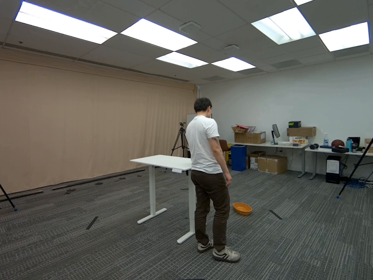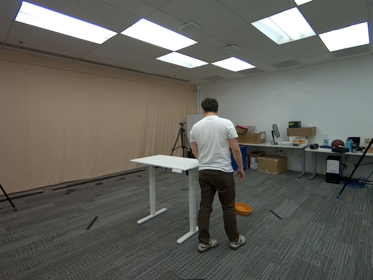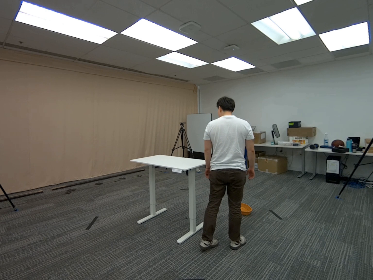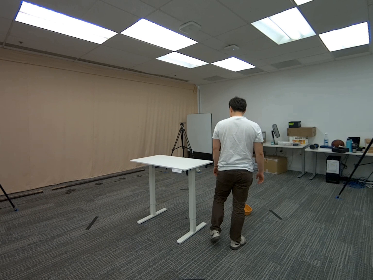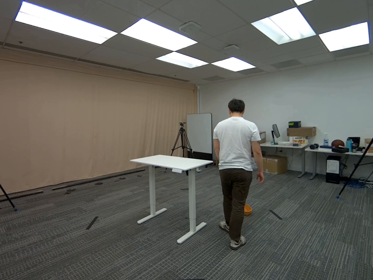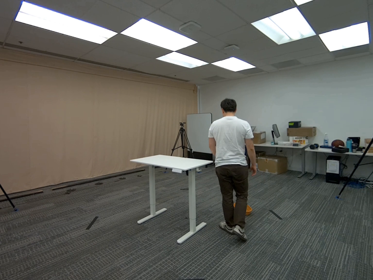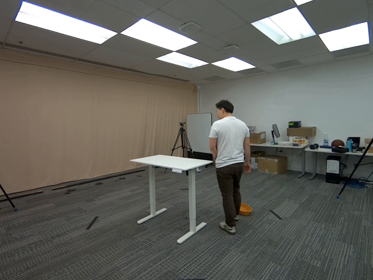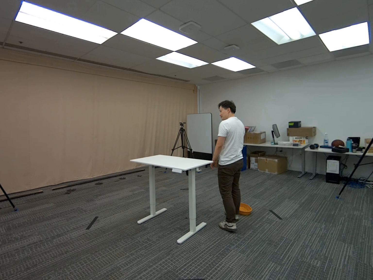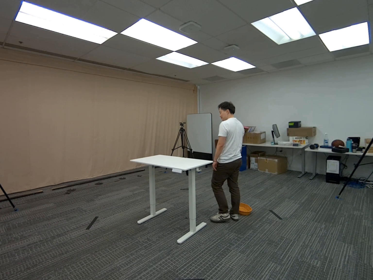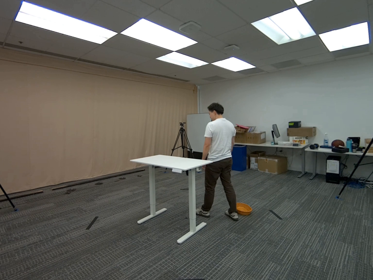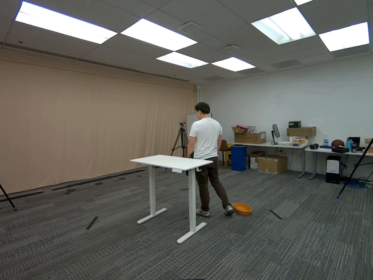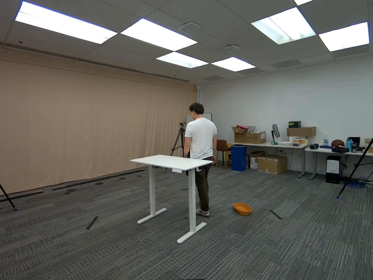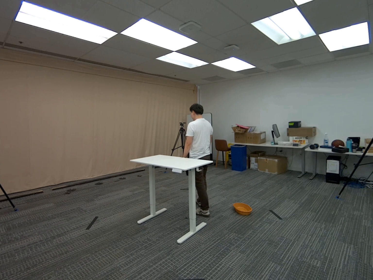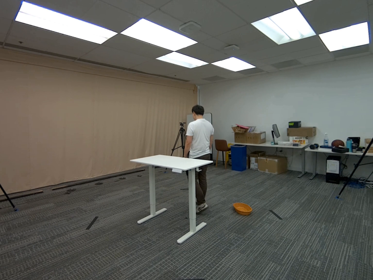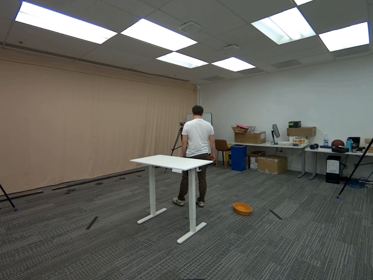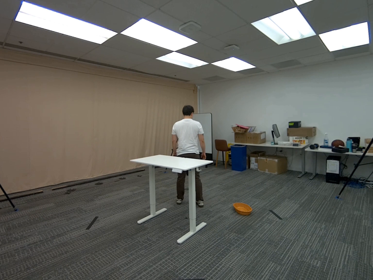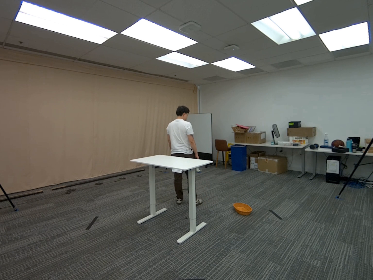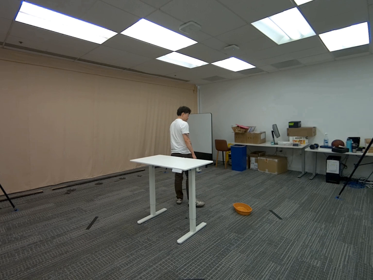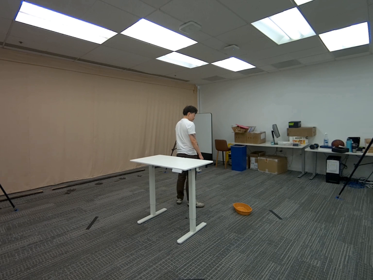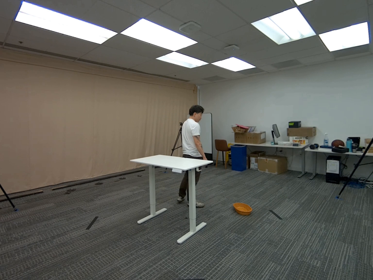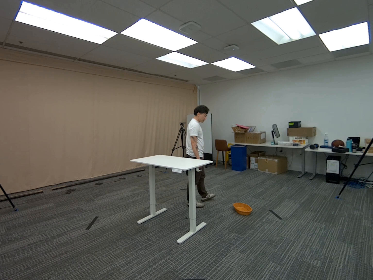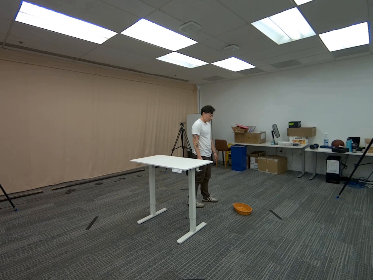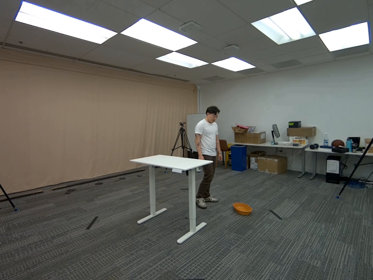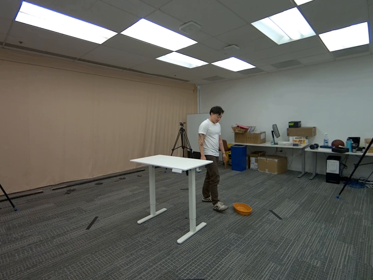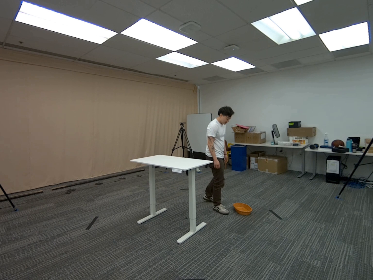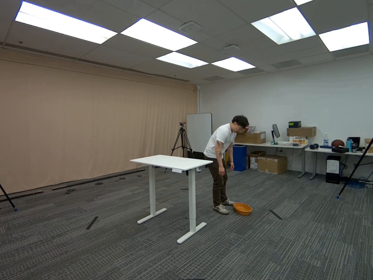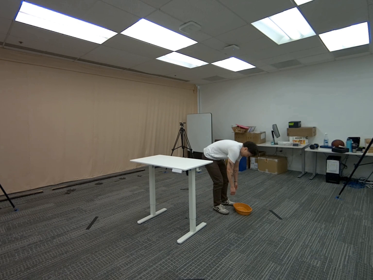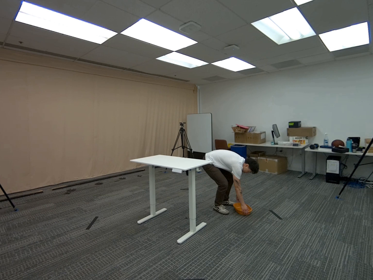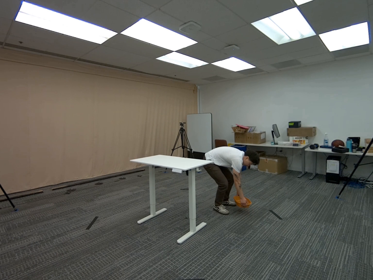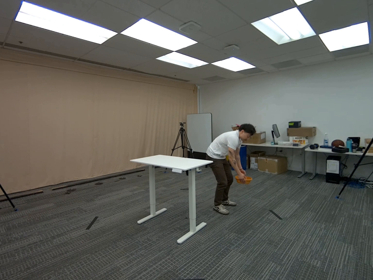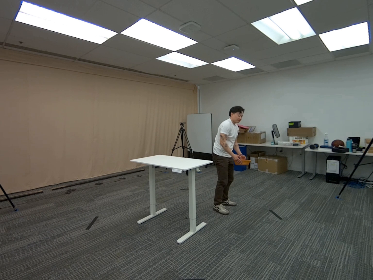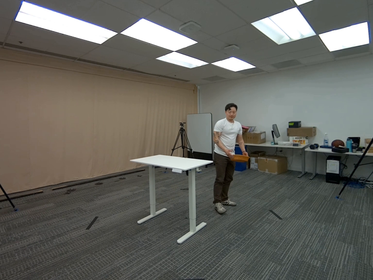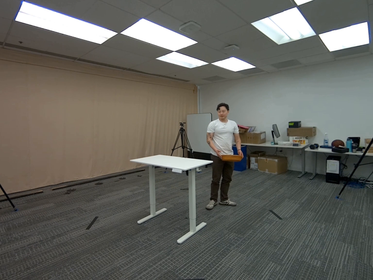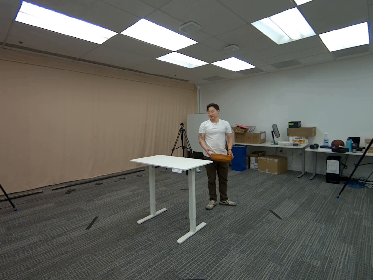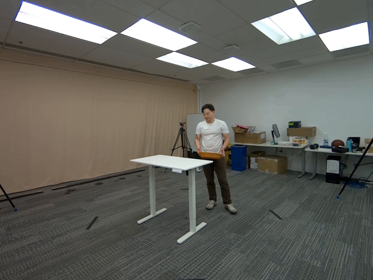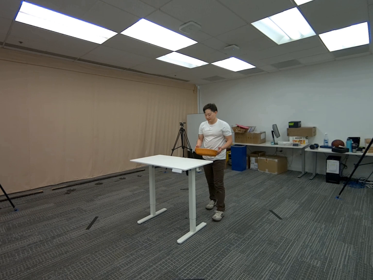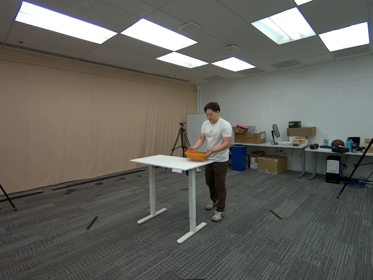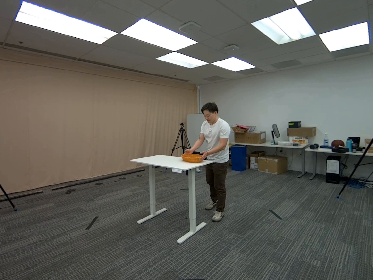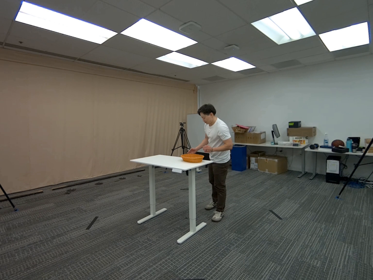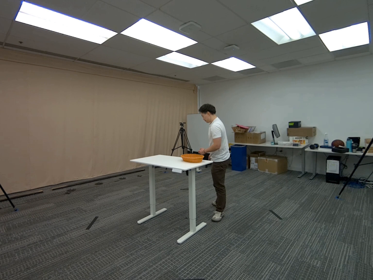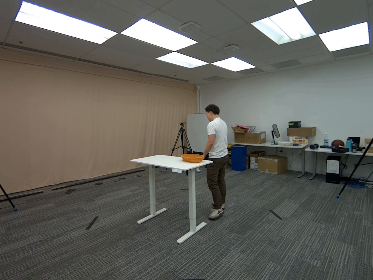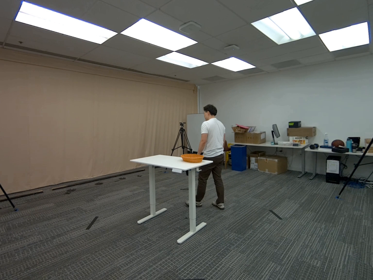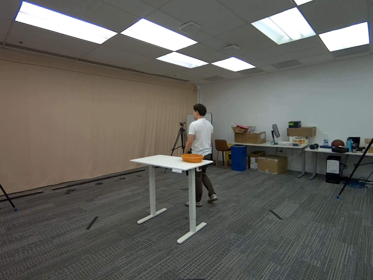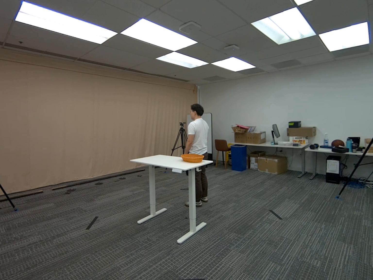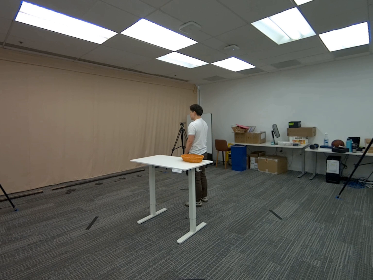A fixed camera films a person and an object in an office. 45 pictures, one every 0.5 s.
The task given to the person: Walk to the woven basket from the ground, pick up the basket with your both hands and place the basket on the white desk.
